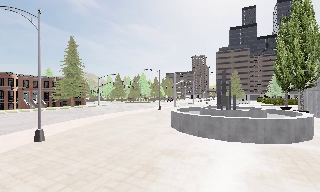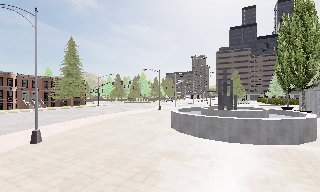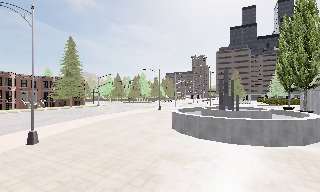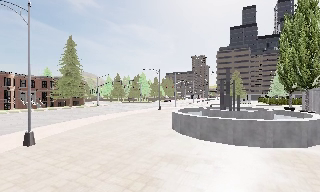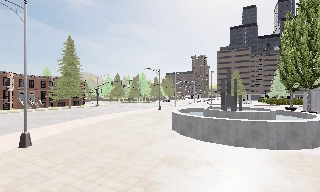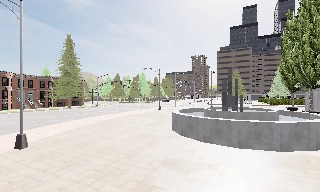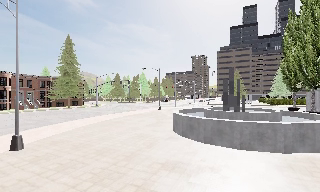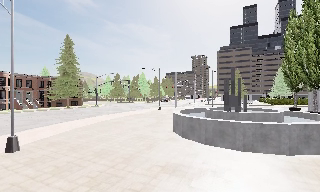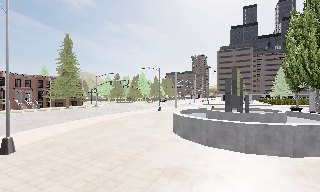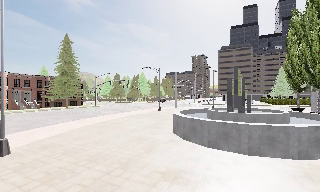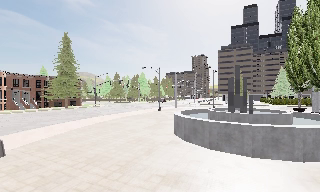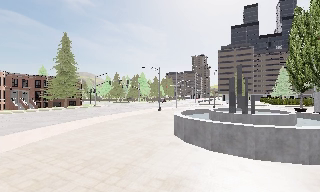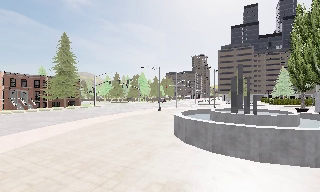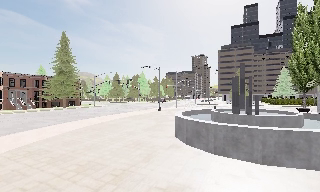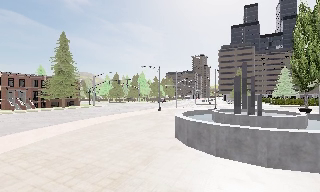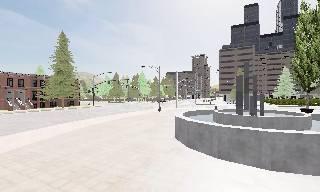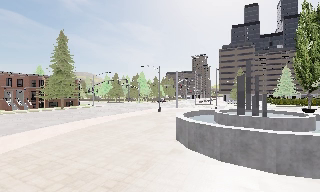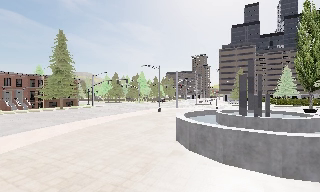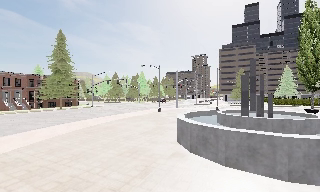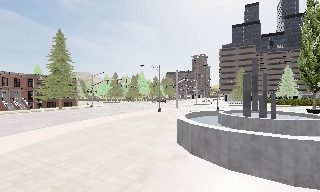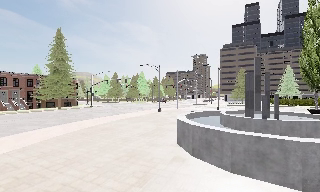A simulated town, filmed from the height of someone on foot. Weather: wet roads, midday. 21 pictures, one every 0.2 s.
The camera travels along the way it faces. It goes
forward.
0.0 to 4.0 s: The camera travels forward, about 4.5 m, so what stands in front looms larger.
The film runs forward here.
